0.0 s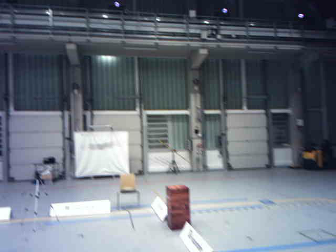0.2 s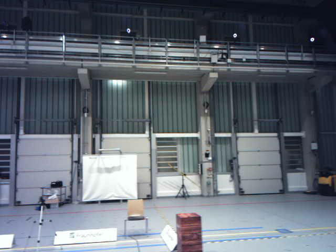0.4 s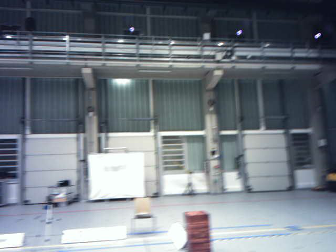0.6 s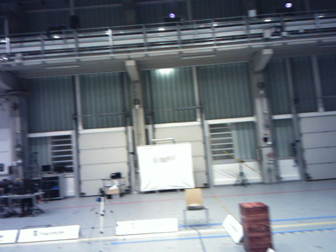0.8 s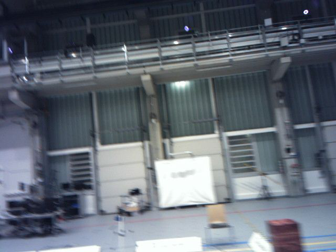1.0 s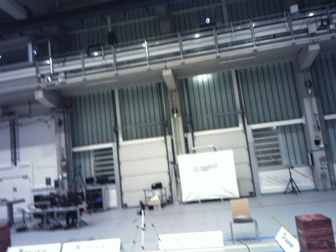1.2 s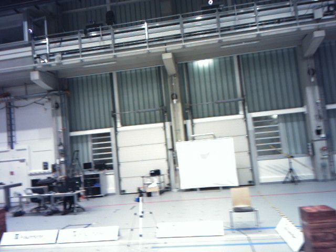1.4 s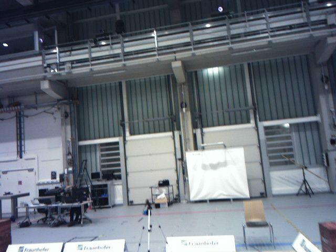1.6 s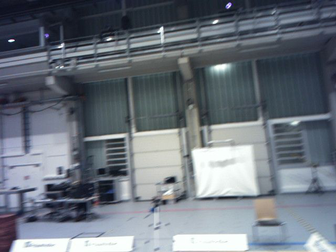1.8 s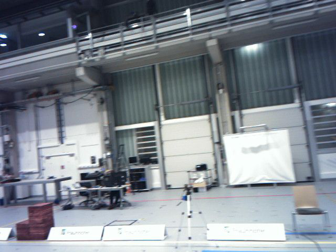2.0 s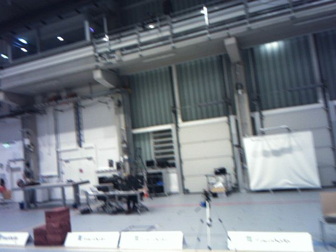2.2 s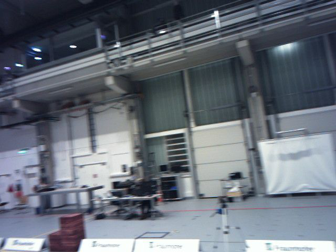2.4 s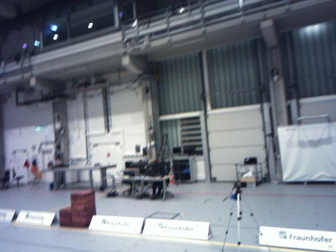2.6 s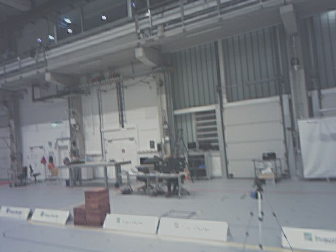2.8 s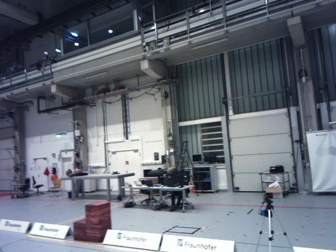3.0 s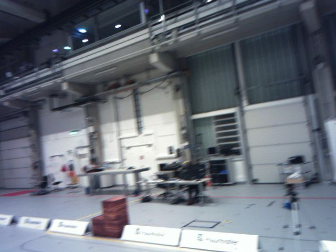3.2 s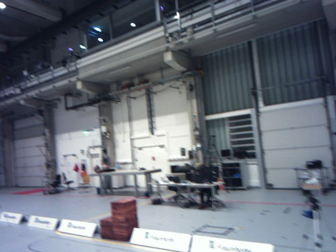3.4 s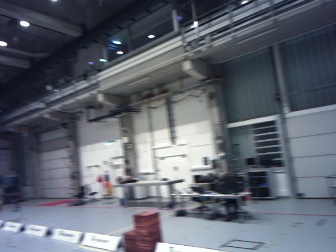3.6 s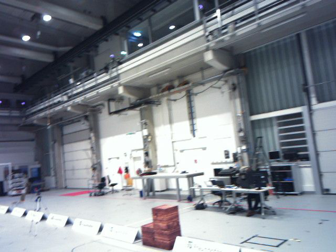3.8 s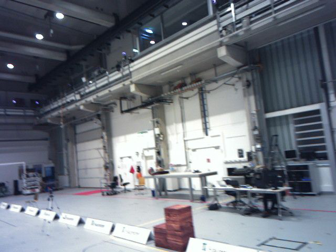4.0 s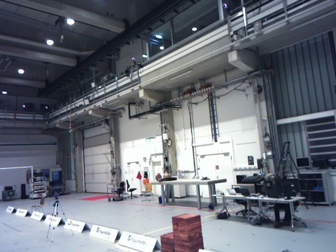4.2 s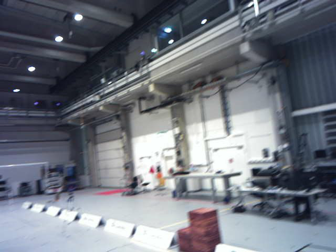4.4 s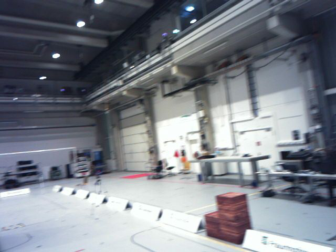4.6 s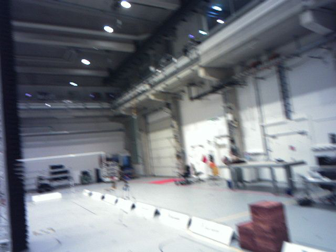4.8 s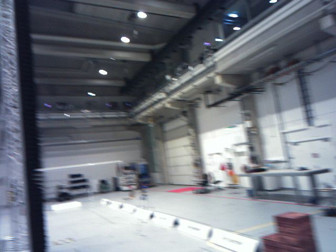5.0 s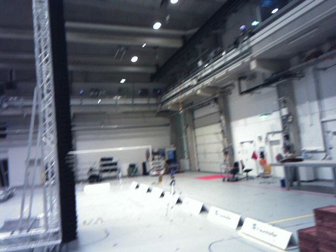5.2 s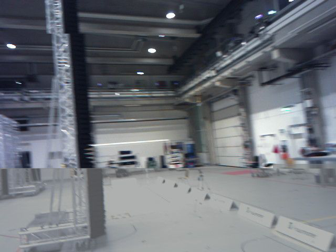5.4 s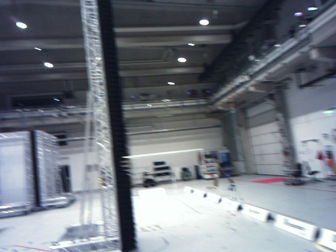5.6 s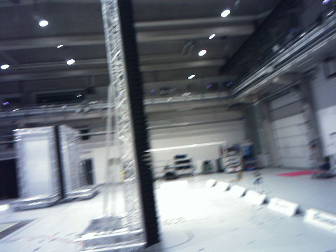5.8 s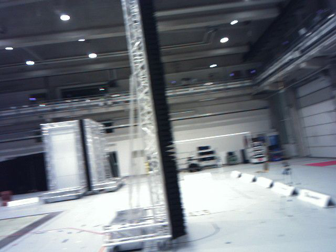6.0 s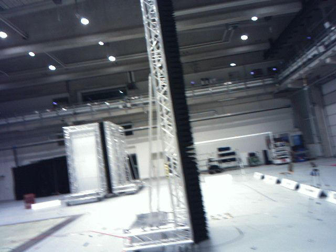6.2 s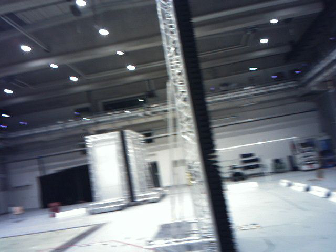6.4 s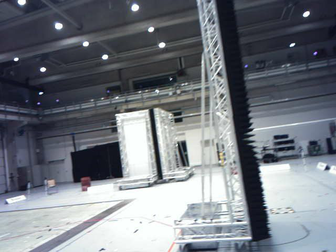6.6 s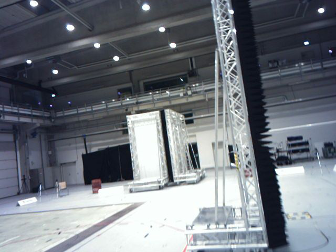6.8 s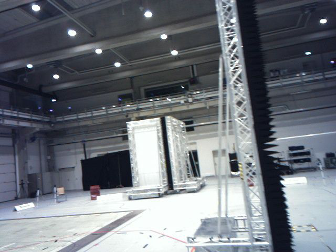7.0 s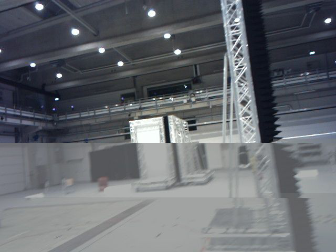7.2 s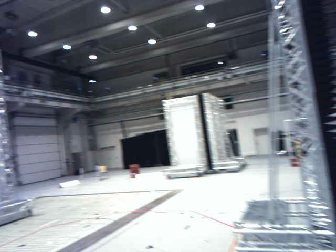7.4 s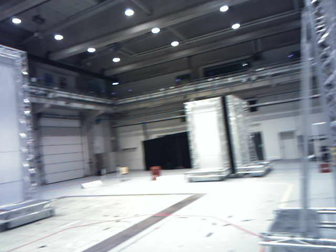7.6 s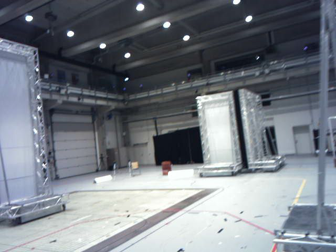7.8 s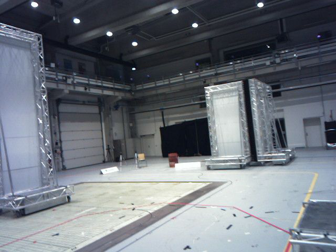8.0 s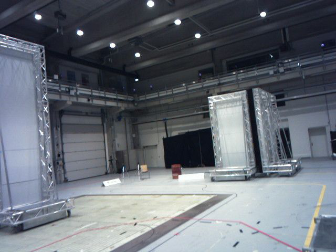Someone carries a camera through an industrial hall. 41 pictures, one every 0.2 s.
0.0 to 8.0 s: The camera pans to its left, which is counterclockwise from overhead, by about 130 degrees. It travels forward, about 8 m.
The film runs forward here.
